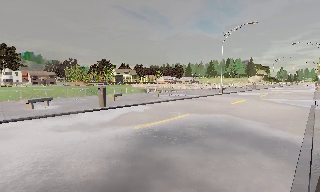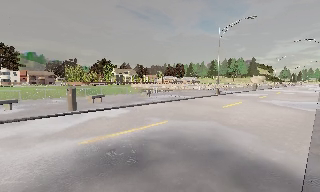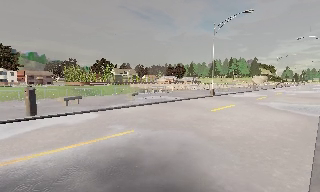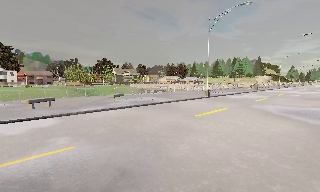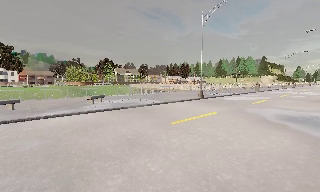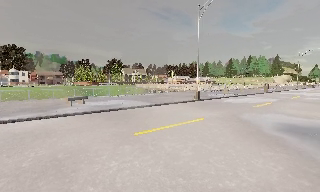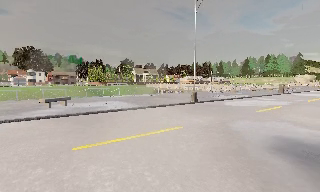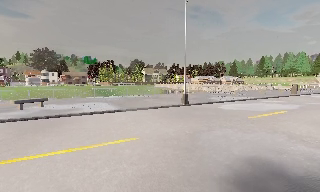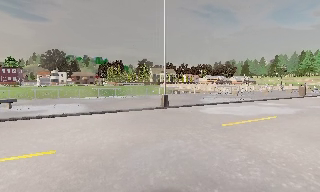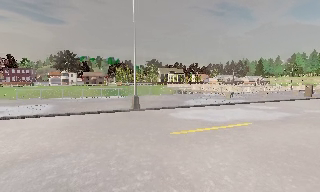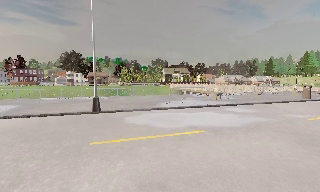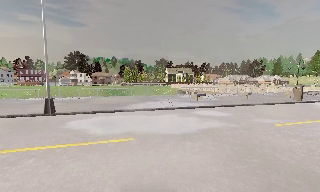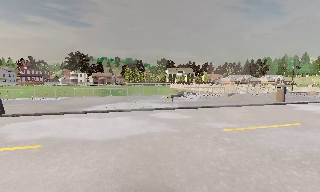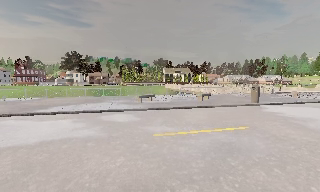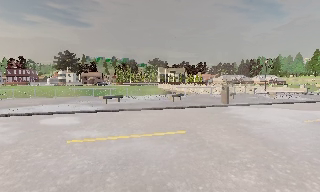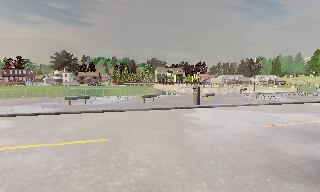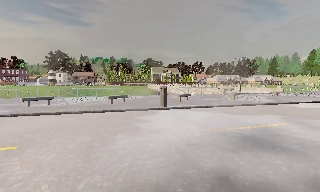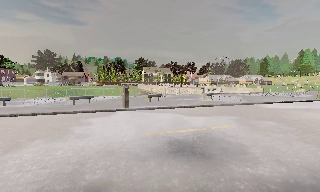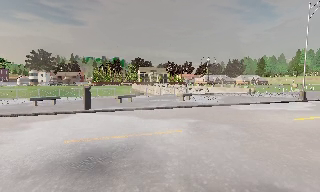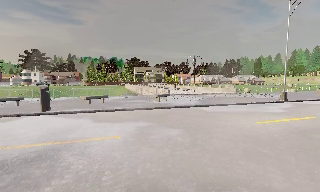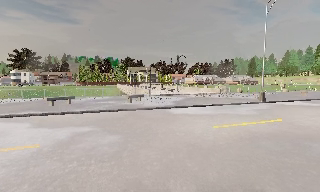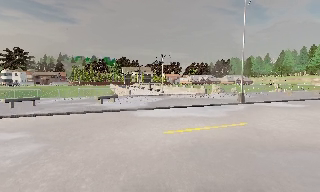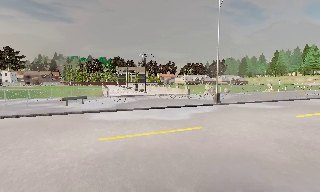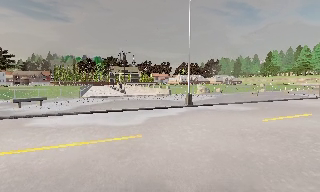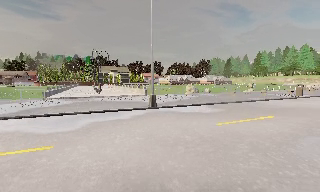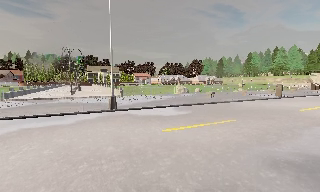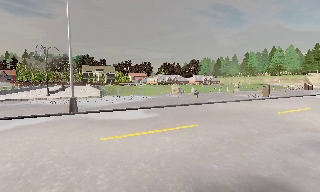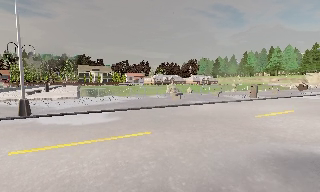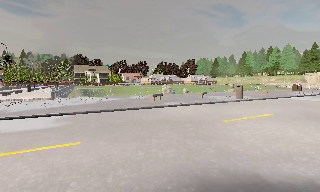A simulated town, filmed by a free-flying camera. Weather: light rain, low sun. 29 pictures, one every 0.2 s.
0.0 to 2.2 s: The camera pans to its left, which is counterclockwise from overhead, by about 30 degrees. It travels to its right and forward, about 20 m, so close, fixed things drift to the left.
2.2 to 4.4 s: The camera travels to its right, about 20 m, so close, fixed things drift to the left.
4.4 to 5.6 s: The camera travels to its right and forward, about 11 m, so close, fixed things drift to the left.
The film runs forward here.
